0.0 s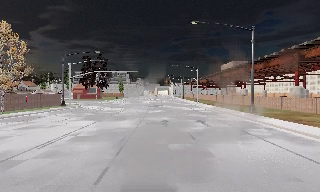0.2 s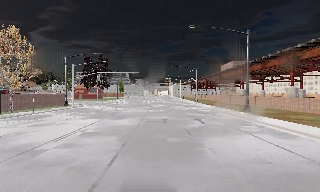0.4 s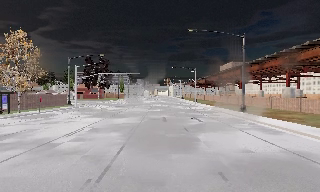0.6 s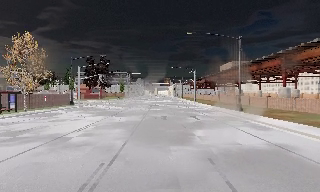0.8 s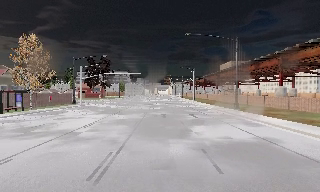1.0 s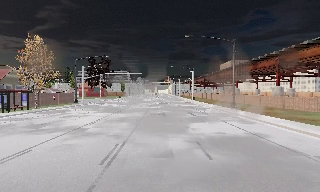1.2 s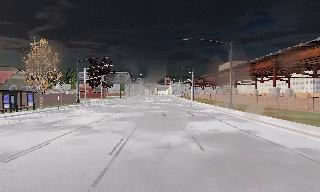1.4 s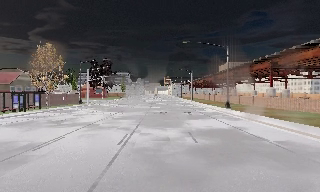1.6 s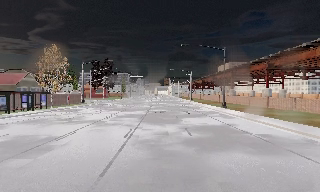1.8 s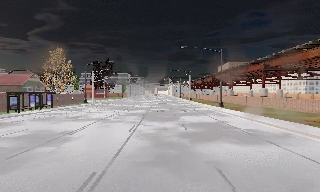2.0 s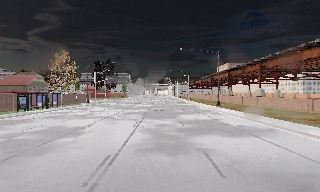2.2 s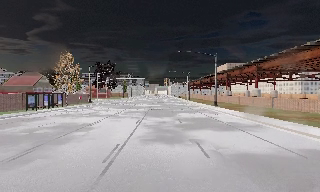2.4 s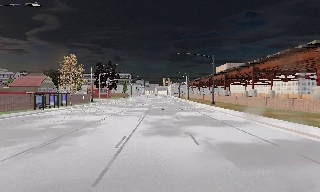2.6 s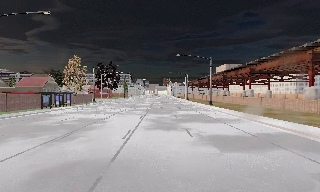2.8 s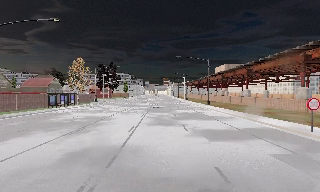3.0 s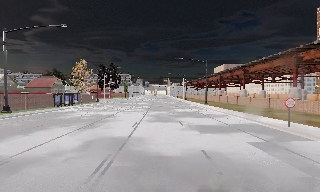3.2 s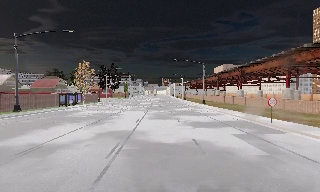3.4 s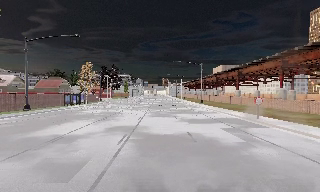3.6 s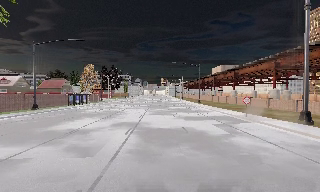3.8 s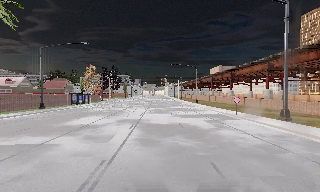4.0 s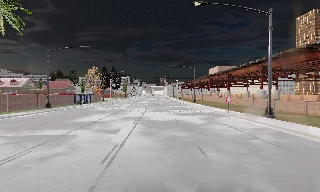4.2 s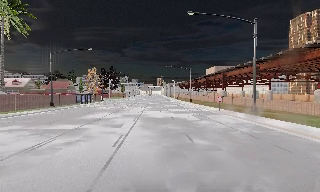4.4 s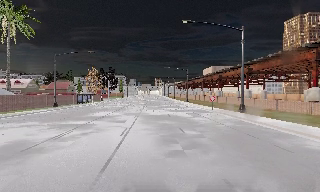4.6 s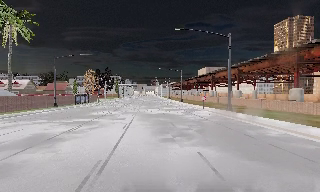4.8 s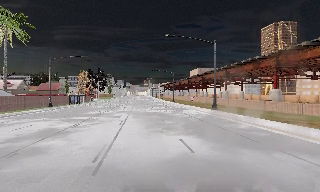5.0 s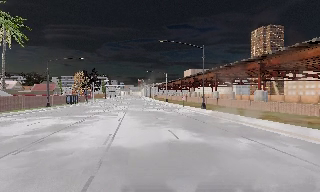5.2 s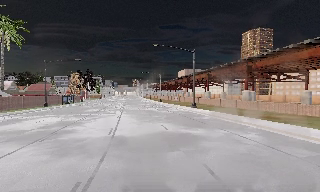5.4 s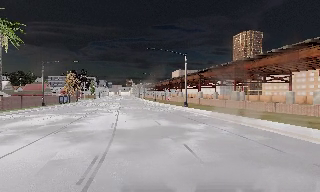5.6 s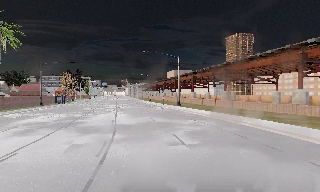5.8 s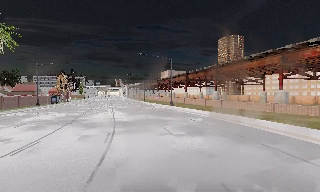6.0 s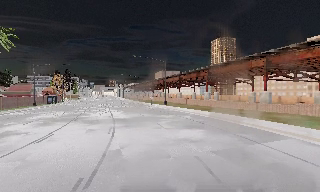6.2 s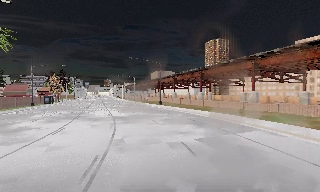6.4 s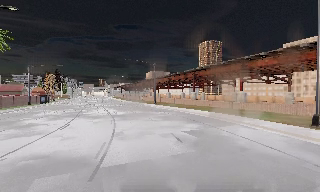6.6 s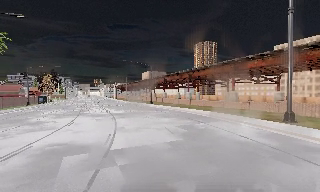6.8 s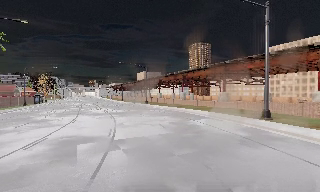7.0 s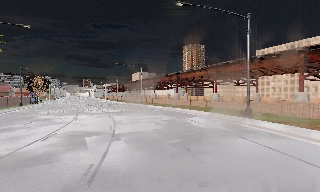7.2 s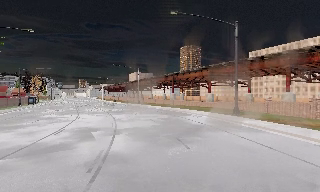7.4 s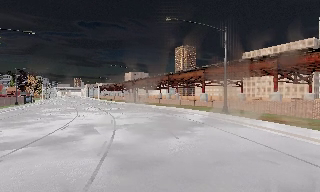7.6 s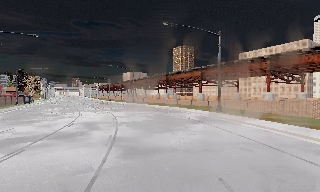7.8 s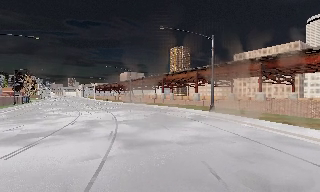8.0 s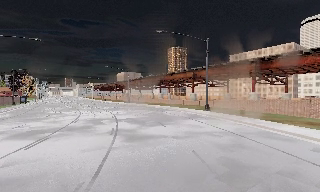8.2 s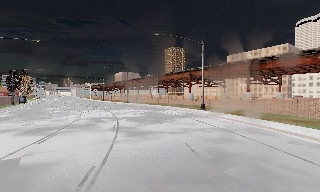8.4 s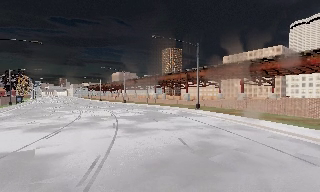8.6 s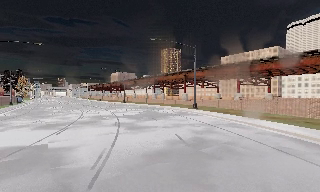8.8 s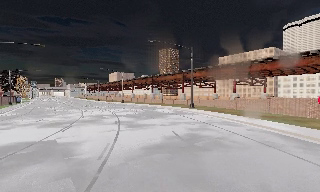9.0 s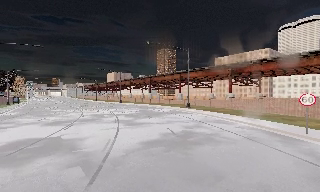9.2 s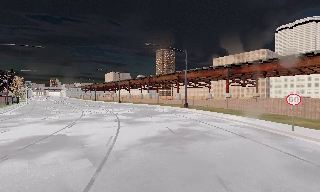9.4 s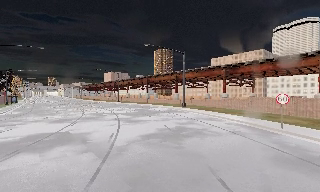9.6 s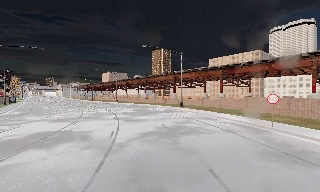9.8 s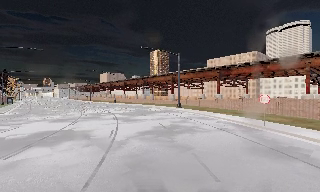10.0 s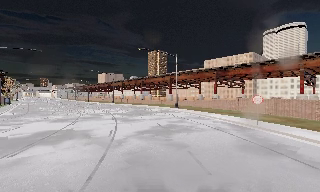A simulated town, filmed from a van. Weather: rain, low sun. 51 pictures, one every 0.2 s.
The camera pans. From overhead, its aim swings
clockwise.
The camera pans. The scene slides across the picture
to the left.
0.0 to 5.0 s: The camera travels backward, about 35 m, so what stands in front gets smaller. It gains speed.
5.0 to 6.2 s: The camera swings to its right by about 10 degrees, and the scene slides to the left. It travels backward, about 12 m, so what stands in front gets smaller.
6.2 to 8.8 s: The camera pans to its right, which is clockwise from overhead, by about 15 degrees. It travels backward, about 17 m, so what stands in front gets smaller. It loses speed.
8.8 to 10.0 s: The camera travels backward, about 3.5 m, so what stands in front gets smaller. It loses speed.
The film runs backward here.
